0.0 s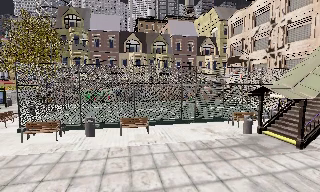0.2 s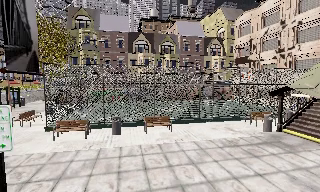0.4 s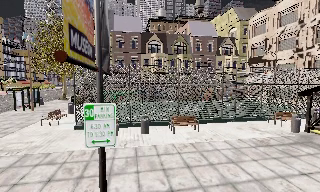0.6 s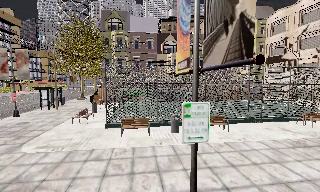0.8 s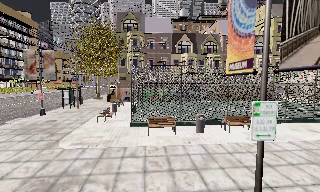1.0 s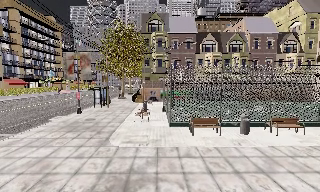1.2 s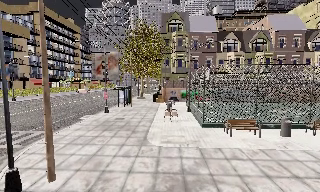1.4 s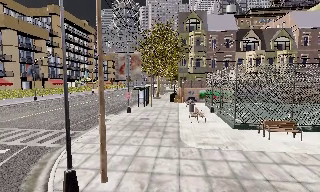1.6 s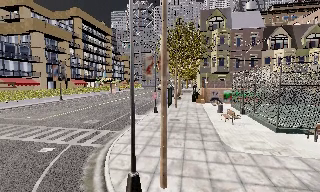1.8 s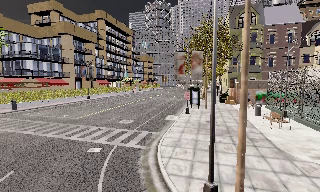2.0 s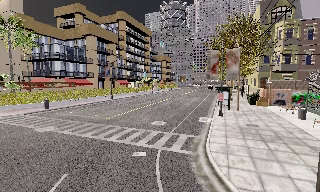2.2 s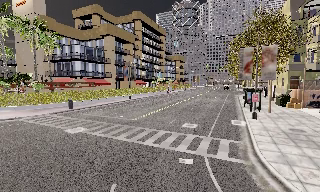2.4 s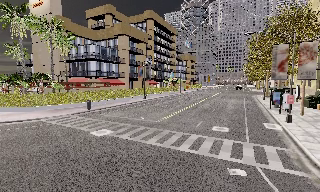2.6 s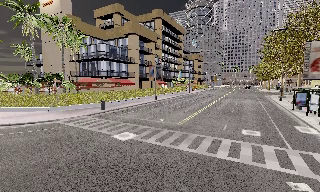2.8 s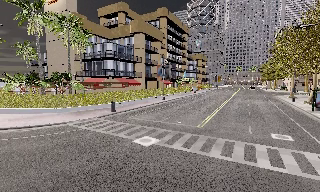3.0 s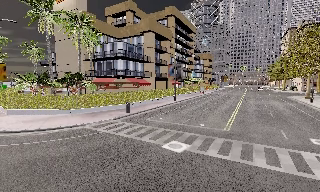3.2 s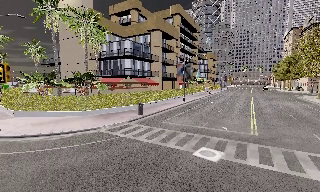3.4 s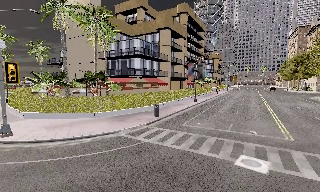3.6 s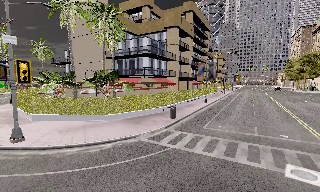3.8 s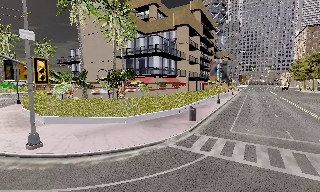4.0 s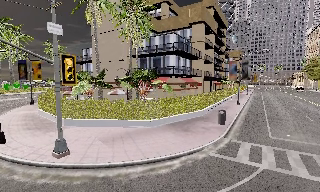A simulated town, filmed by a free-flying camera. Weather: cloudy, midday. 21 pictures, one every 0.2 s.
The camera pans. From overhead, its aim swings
counterclockwise.
The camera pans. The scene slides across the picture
to the right.
0.0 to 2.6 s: The camera pans to its left, which is counterclockwise from overhead, by about 40 degrees. It travels to its left, about 20 m, so close, fixed things drift to the right.
2.6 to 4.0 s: The camera travels to its left and forward, about 13 m, so close, fixed things drift to the right.
The film runs forward here.
